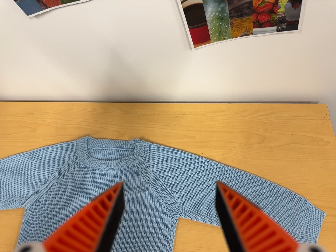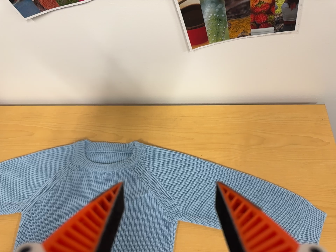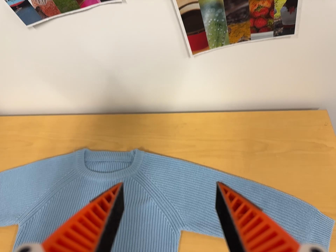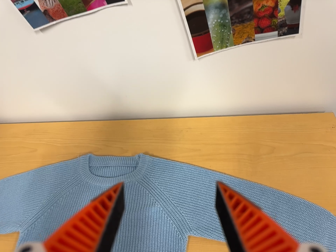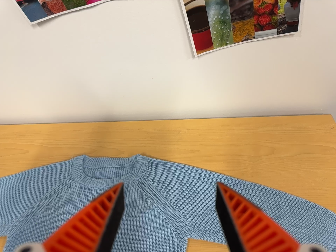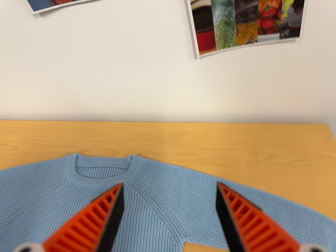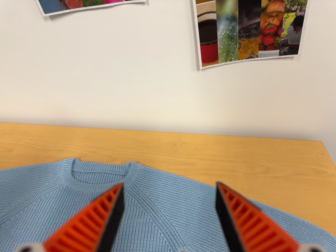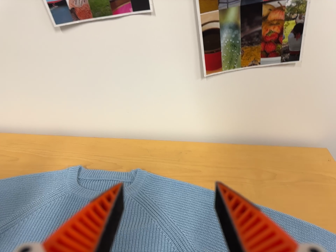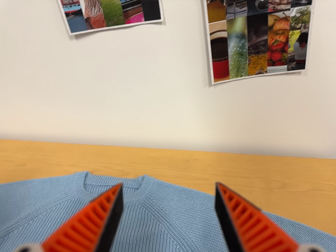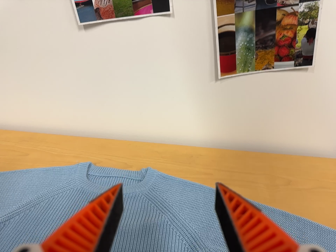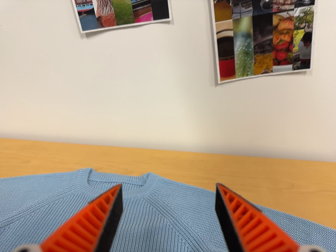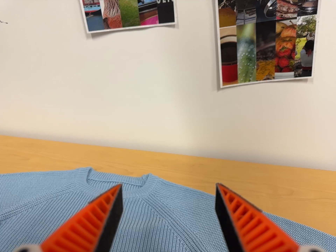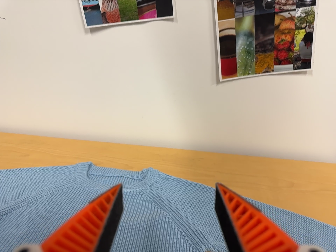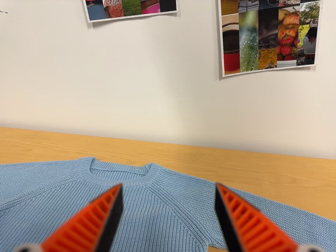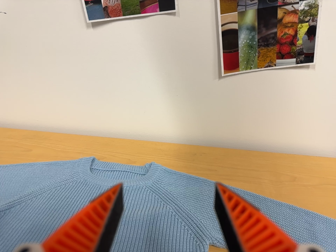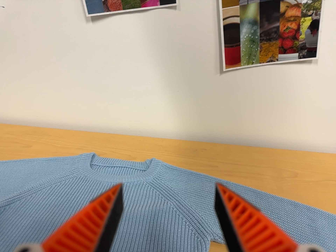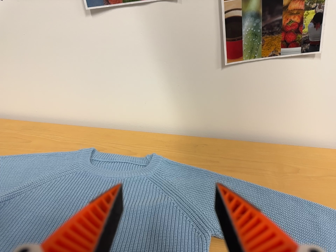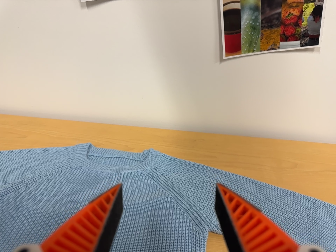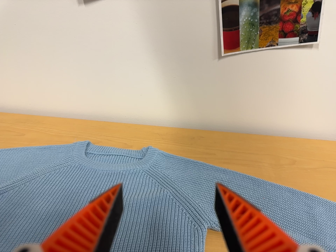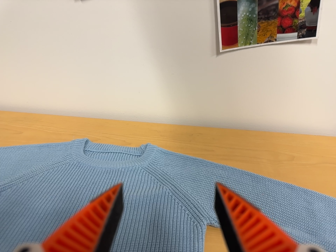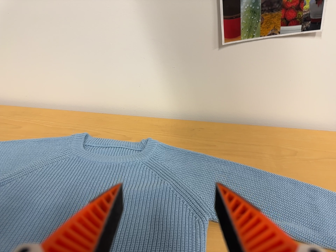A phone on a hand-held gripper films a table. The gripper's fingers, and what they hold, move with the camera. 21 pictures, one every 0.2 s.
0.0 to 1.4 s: The camera travels toward the bottom of its view and to its left, about 20 cm. Its aim tips toward the top of its view by about 25 degrees.
1.4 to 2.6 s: The camera travels toward the bottom of its view, about 14 cm. Its aim tips toward the top of its view by about 10 degrees.
2.6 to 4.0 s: The camera shifts only a little, or ends up much as it began.
The film runs forward here.
